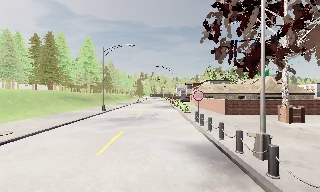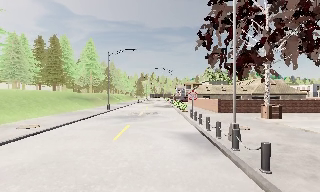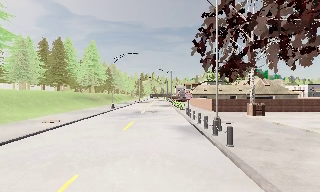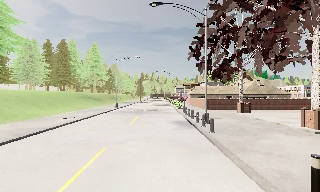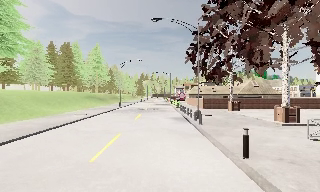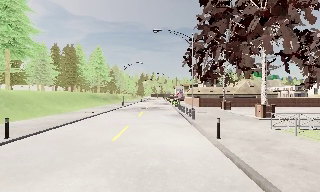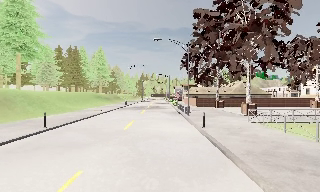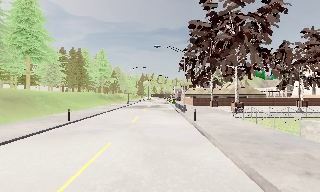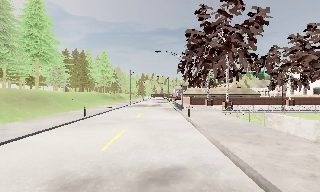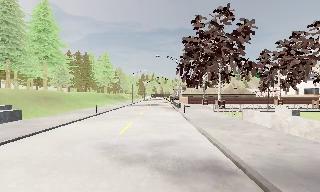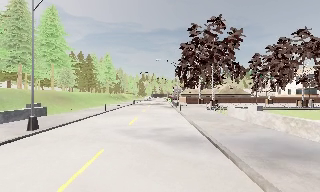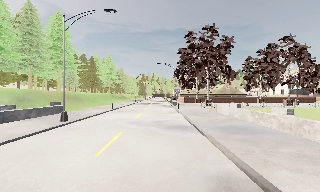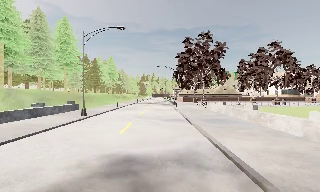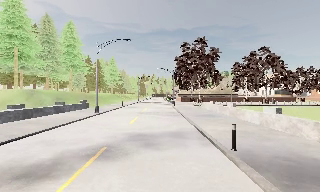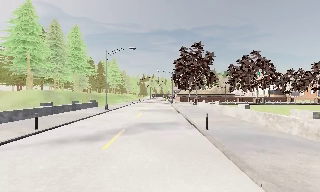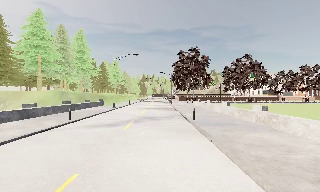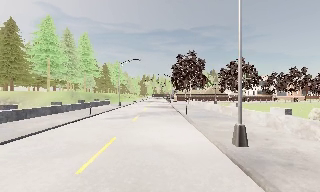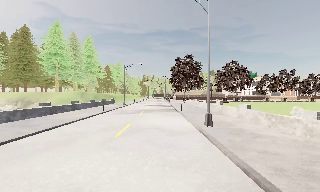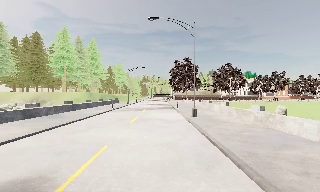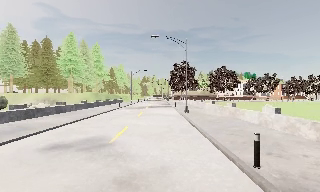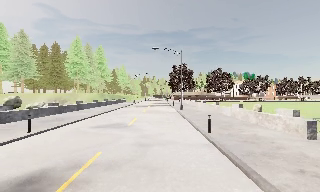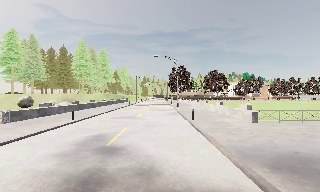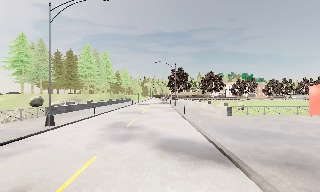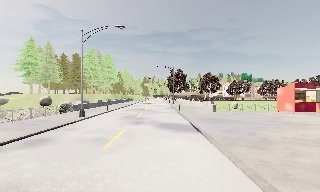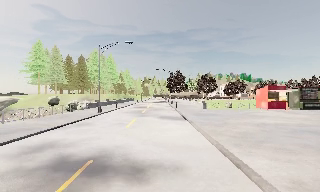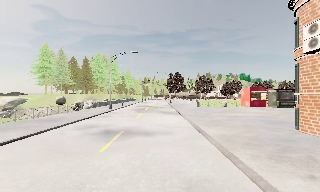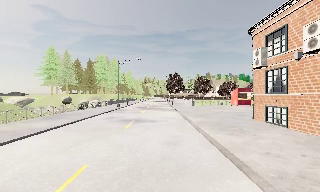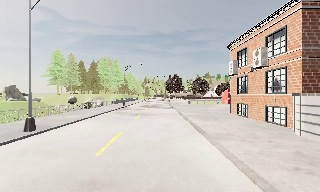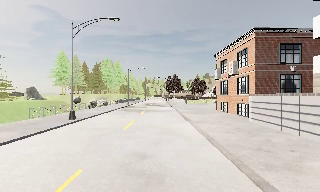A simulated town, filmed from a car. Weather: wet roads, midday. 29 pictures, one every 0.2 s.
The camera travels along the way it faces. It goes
backward.
0.0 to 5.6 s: The camera travels backward, about 85 m, so what stands in front gets smaller. It gains speed.
The film runs backward here.
